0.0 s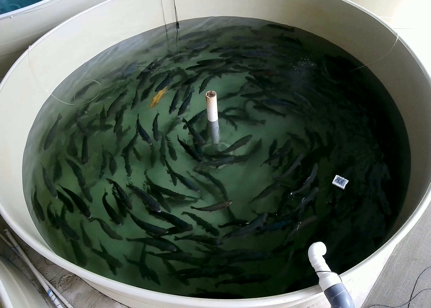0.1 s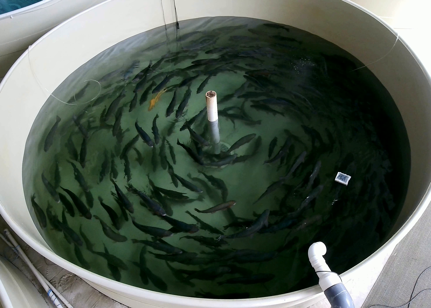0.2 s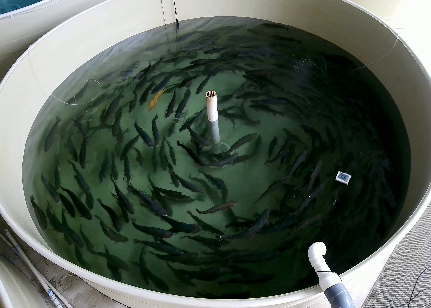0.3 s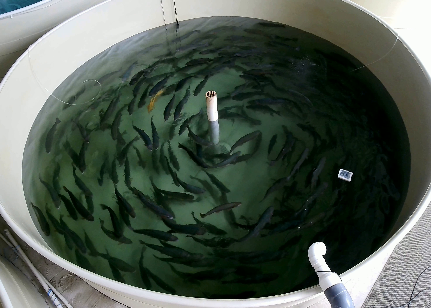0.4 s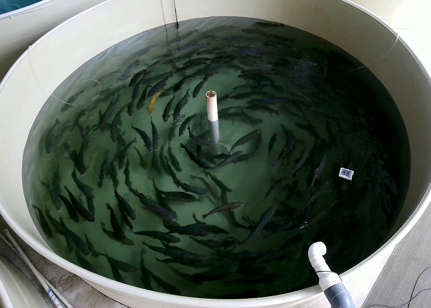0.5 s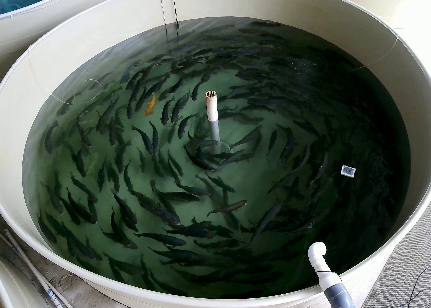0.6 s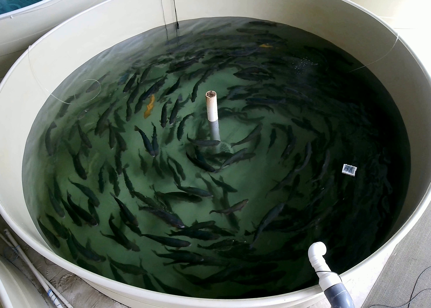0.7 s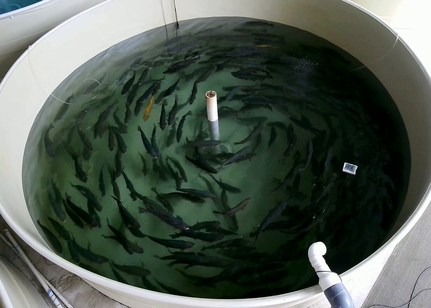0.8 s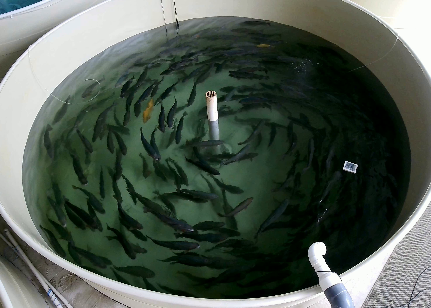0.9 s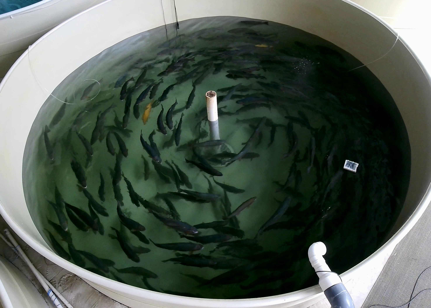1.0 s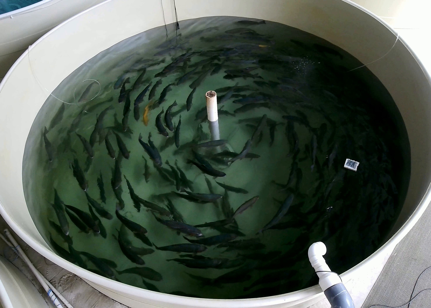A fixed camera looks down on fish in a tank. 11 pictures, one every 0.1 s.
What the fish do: Normal cruising.
